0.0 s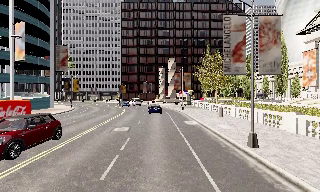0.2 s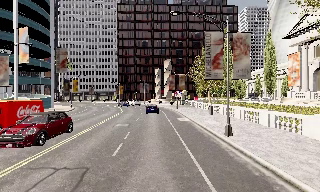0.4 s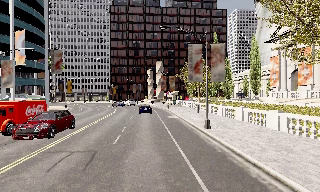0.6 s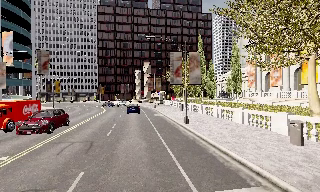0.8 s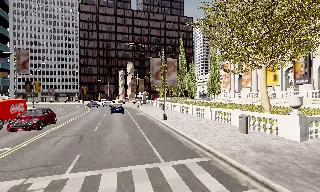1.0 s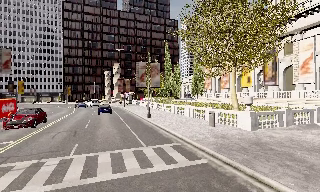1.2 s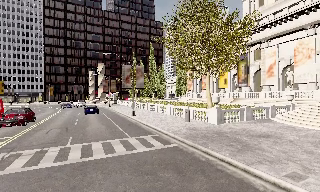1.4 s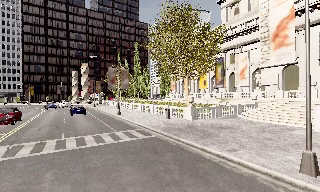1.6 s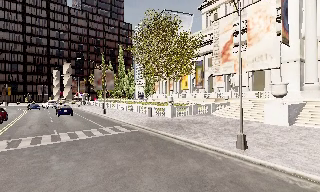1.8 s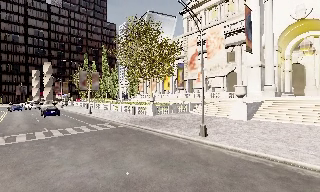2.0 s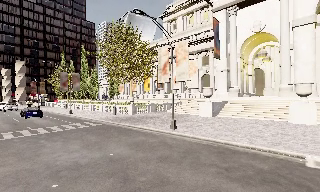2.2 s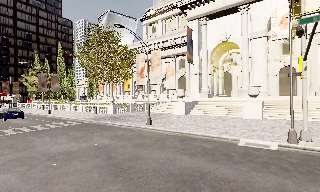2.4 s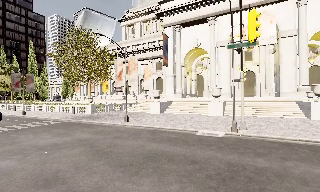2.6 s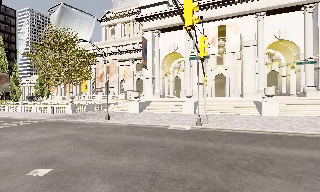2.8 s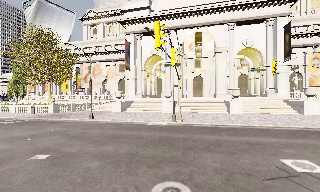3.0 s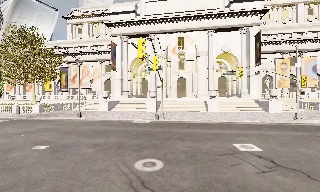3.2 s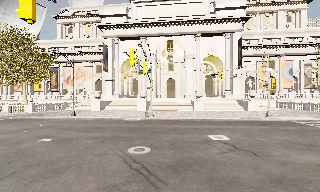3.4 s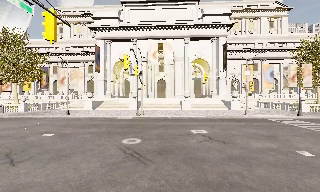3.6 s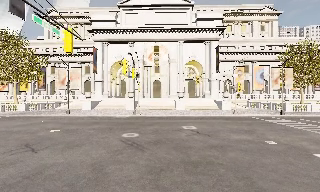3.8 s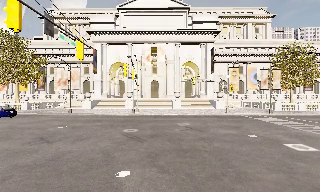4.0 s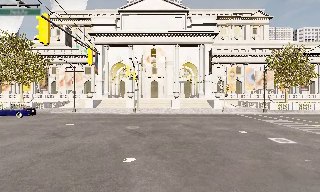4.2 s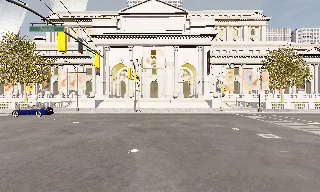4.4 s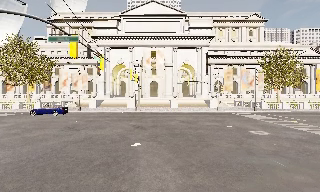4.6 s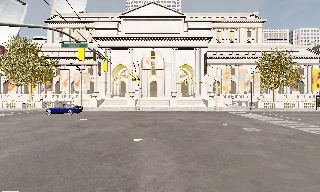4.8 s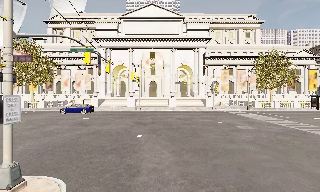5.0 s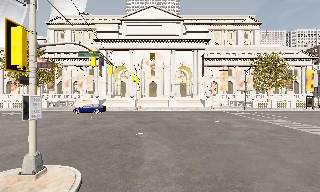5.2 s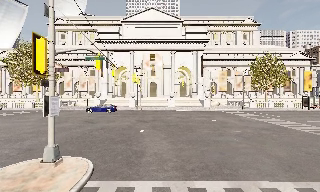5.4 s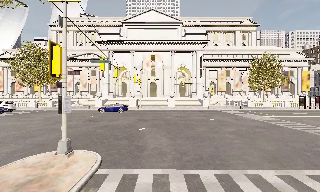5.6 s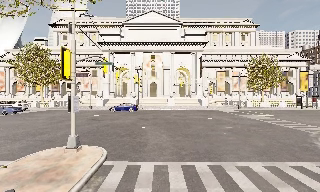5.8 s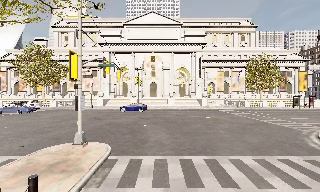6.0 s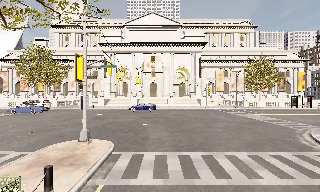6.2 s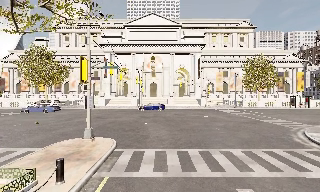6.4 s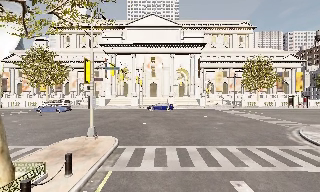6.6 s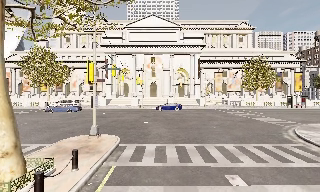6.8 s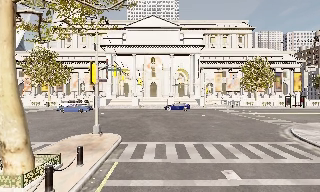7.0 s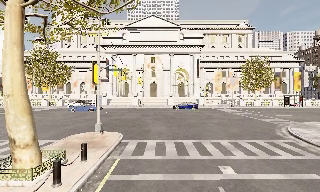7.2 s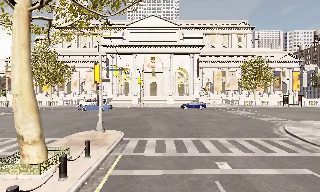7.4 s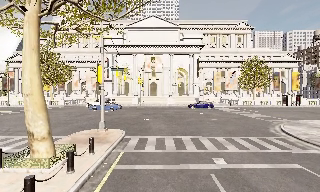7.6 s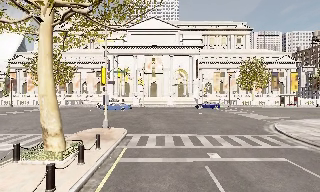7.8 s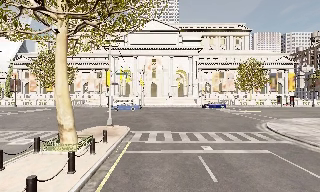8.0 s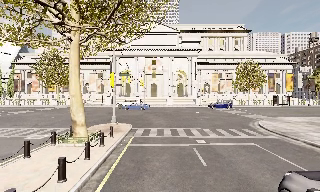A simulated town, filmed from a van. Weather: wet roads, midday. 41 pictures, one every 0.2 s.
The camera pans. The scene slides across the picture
to the left.
The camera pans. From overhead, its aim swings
clockwise.
0.0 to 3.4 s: The camera swings to its right by about 85 degrees, and the scene slides to the left. It travels backward, about 35 m.
3.4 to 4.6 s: The camera travels backward, about 7 m, so what stands in front gets smaller. It loses speed.
4.6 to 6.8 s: The camera travels backward, about 7 m, so what stands in front gets smaller. It loses speed.
6.8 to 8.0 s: The camera travels backward, about 4 m, so what stands in front gets smaller. It gains speed.
The film runs backward here.
